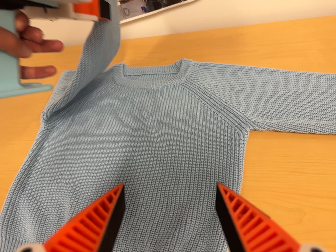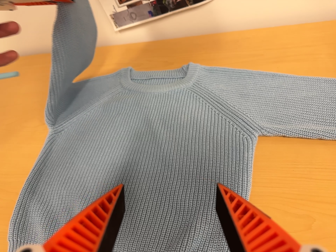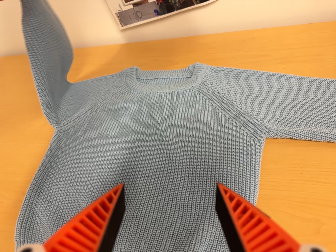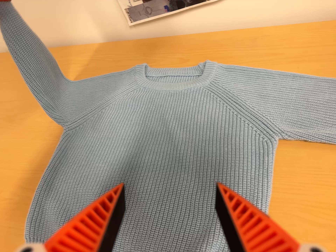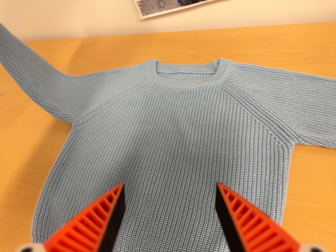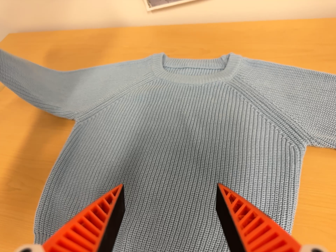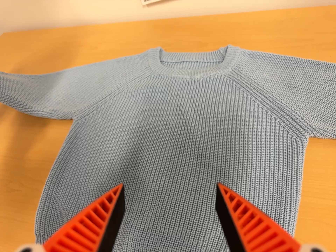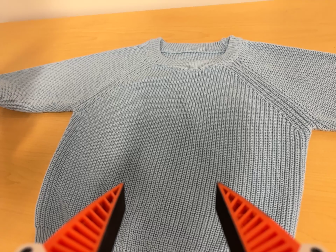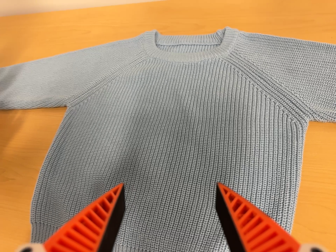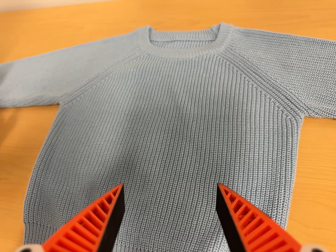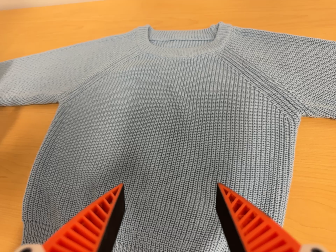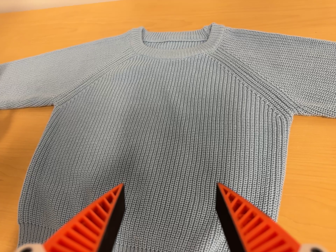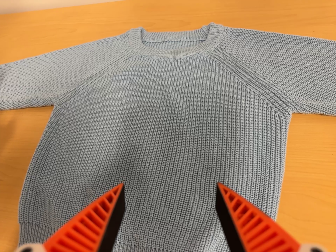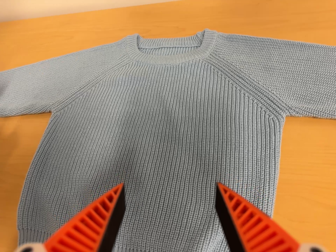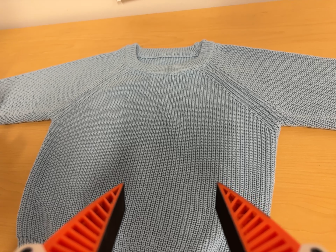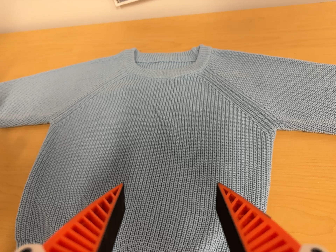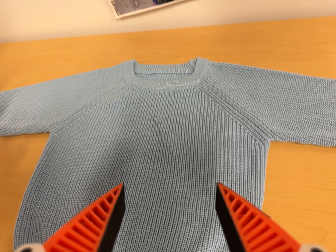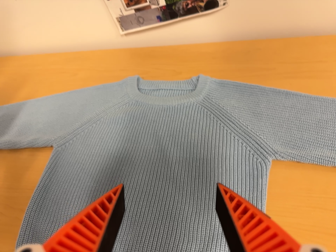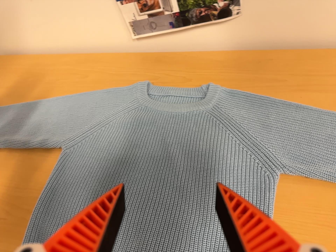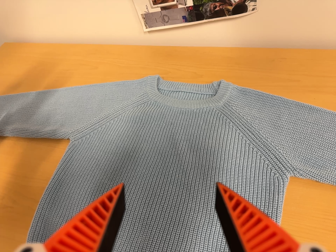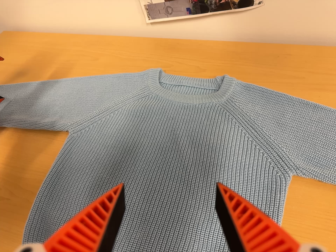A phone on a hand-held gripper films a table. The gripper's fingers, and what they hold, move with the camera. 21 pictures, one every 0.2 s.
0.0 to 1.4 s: The camera travels to its left and forward, about 7 cm, so close, fixed things drift to the right.
1.4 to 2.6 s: The camera shifts only a little, or ends up much as it began.
2.6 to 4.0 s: The camera travels toward the top of its view, about 5 cm, so close, fixed things drift downward. It rolls about its line of sight by about 10 degrees, and the scene rotates clockwise.
The film runs backward here.
